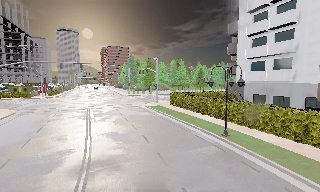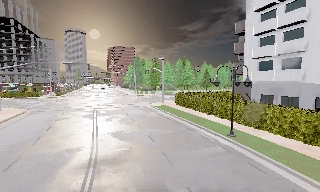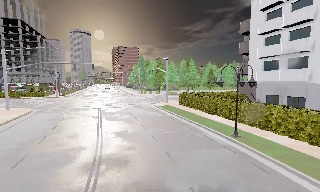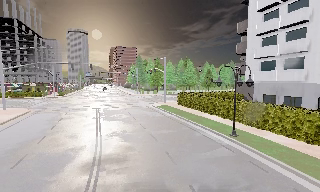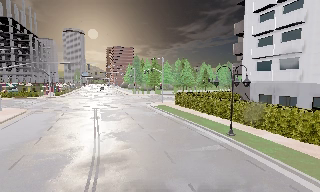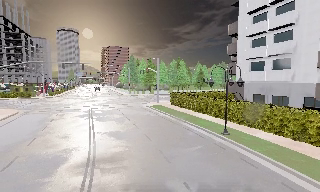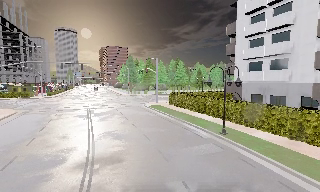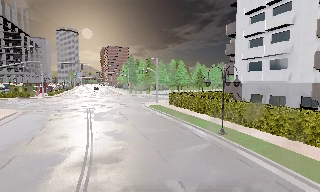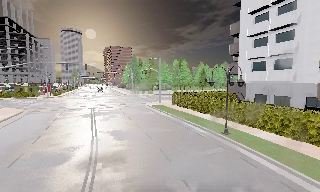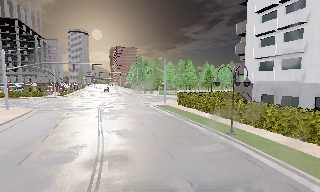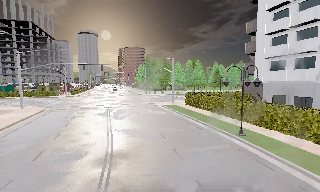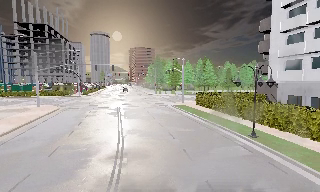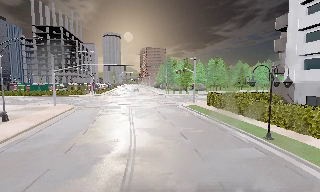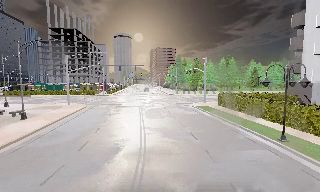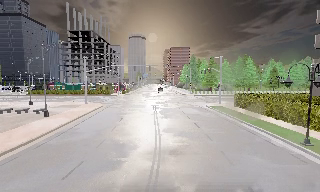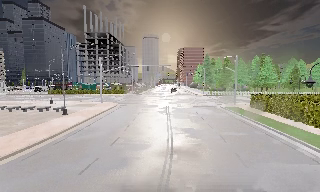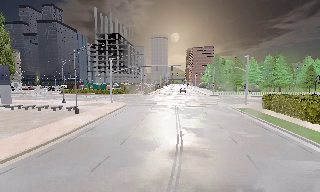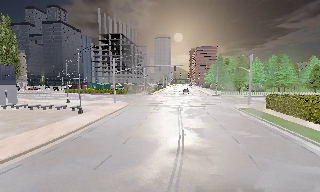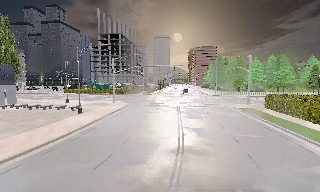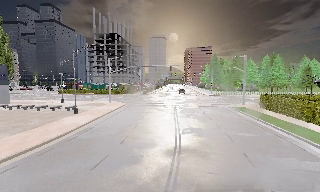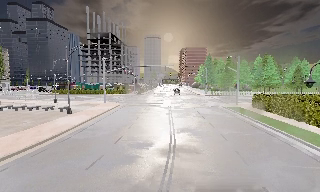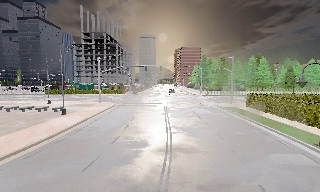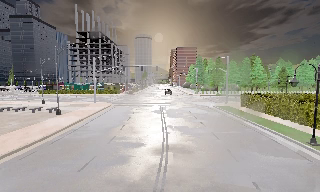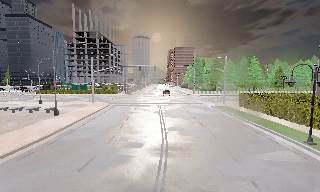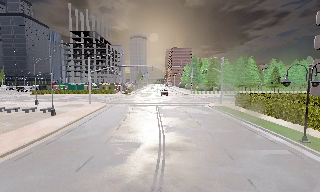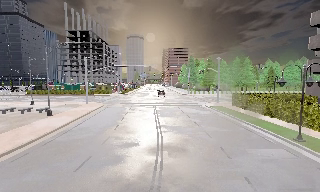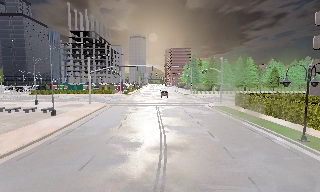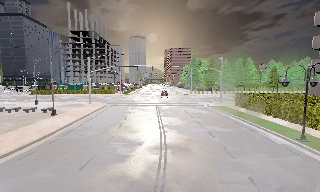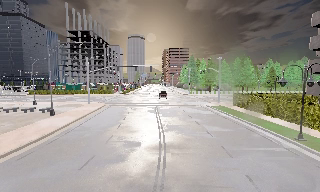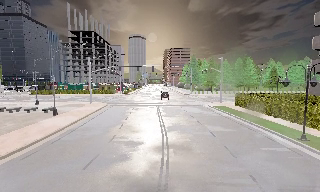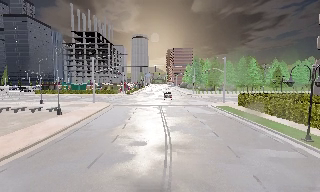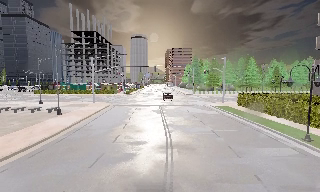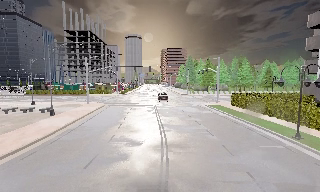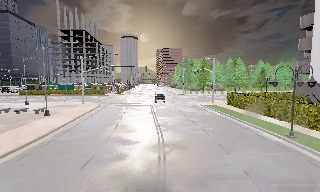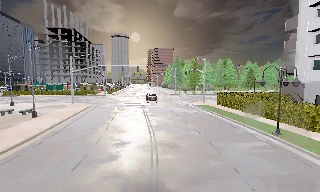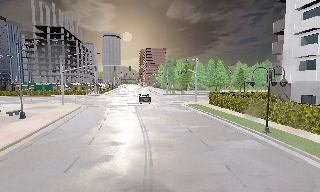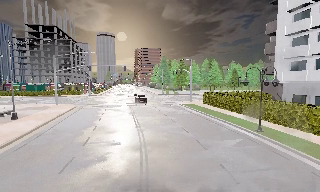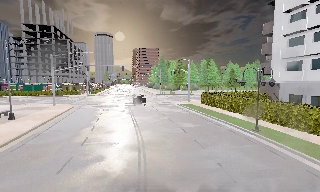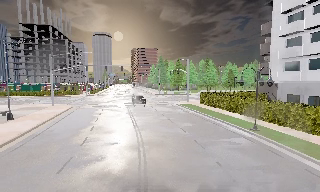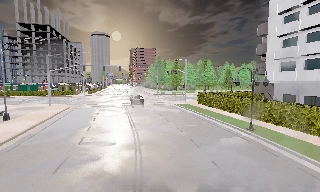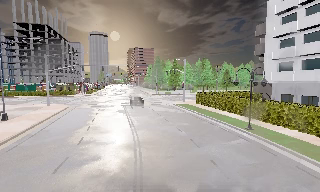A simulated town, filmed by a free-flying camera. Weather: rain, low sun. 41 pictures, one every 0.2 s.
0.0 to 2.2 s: The camera travels backward, about 0.5 m, so what stands in front gets smaller.
2.2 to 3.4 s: The scene slides to the right, as the camera pans about 20 degrees to its left.
3.4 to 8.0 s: The camera pans to its right, which is clockwise from overhead, by about 20 degrees. It travels backward and to its left, about 1.5 m, so what stands in front gets smaller.
The film runs backward here.
